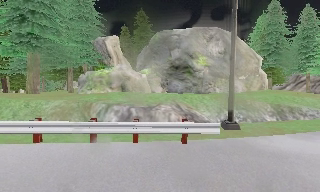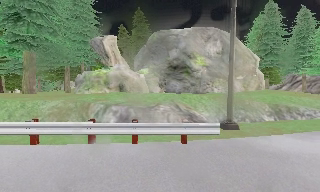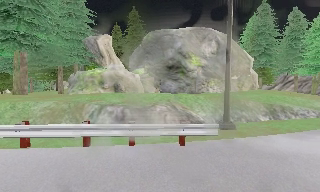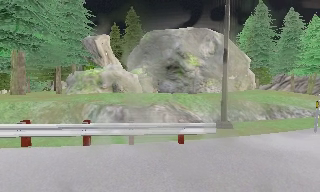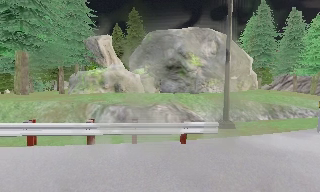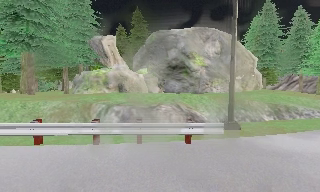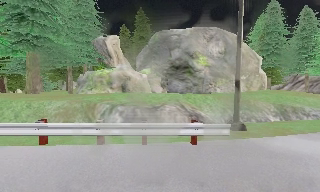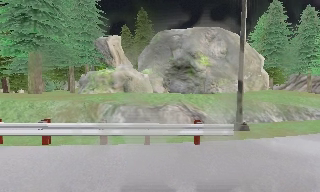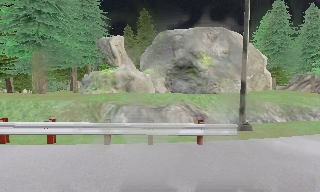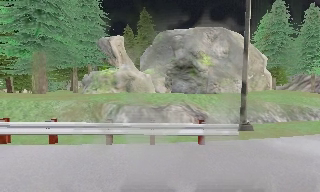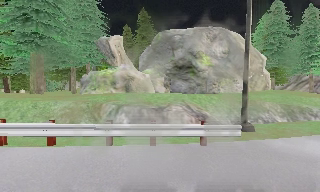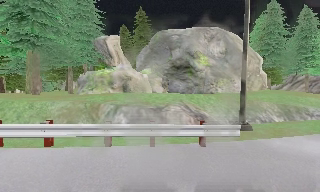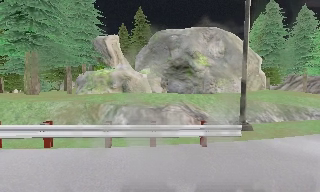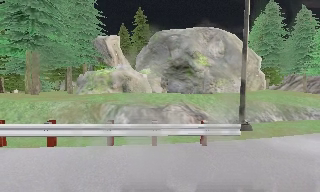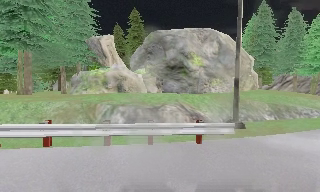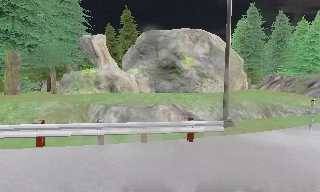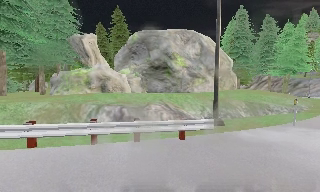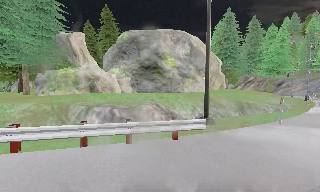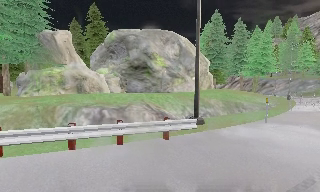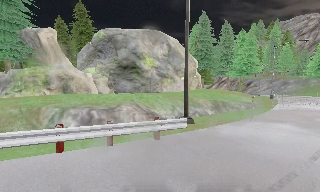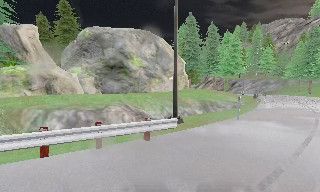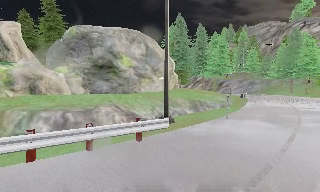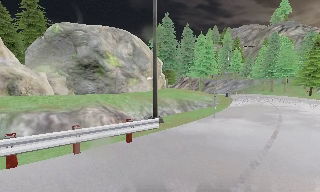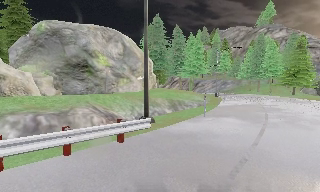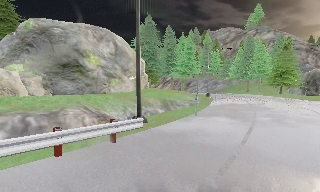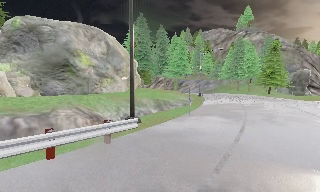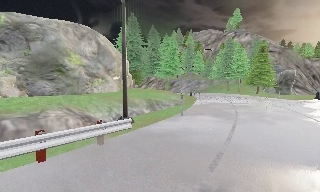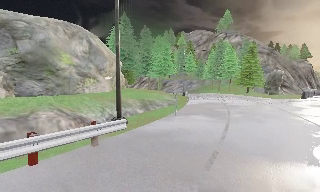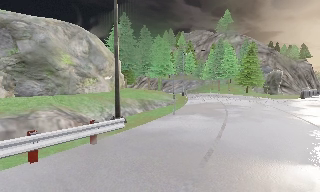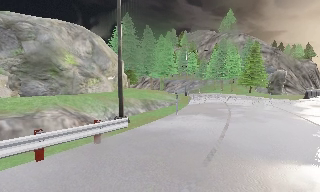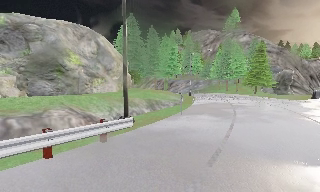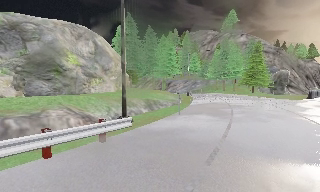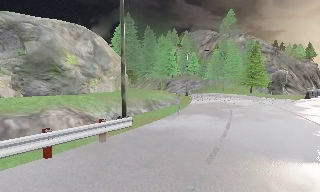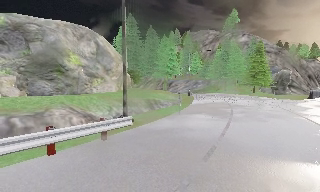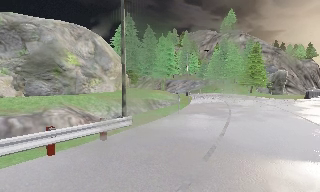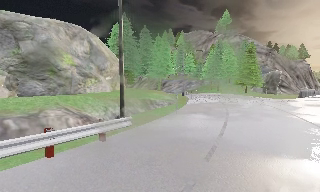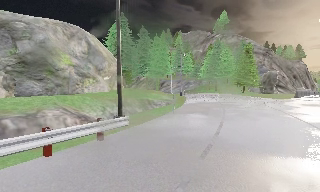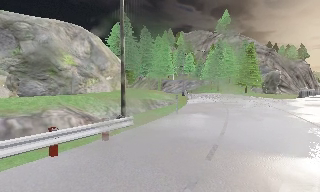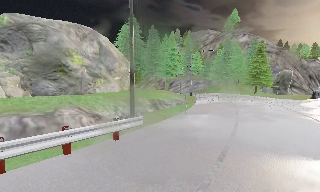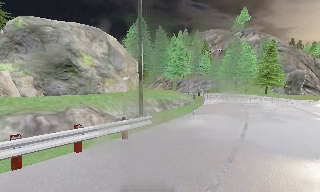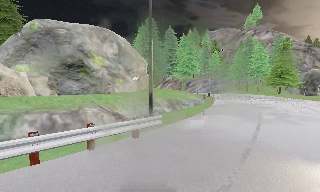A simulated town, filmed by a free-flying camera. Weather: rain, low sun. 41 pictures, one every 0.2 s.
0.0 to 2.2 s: The camera travels to its left, about 0.5 m, so close, fixed things drift to the right.
2.2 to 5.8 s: The camera pans to its right, which is clockwise from overhead, by about 45 degrees. It travels to its left, about 1 m.
5.8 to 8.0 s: The camera shifts only a little, or ends up much as it began.
The film runs forward here.
